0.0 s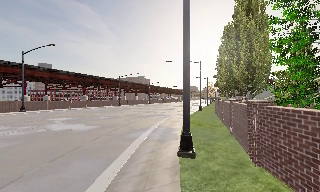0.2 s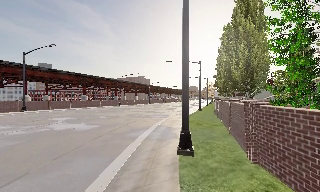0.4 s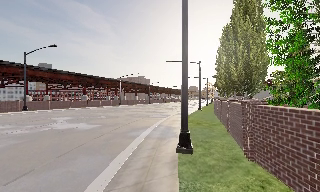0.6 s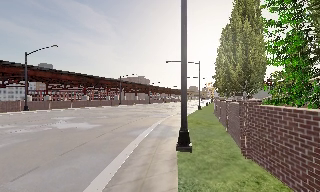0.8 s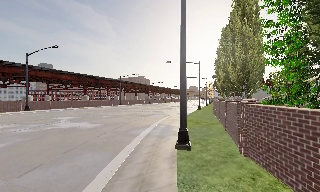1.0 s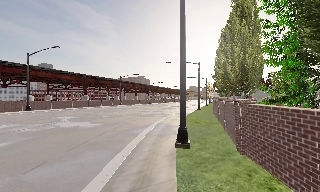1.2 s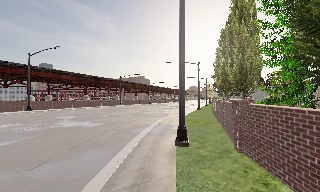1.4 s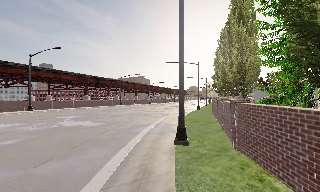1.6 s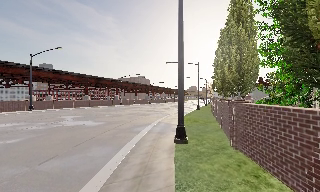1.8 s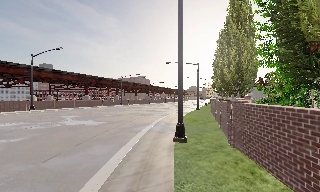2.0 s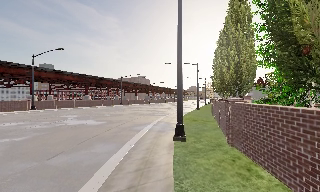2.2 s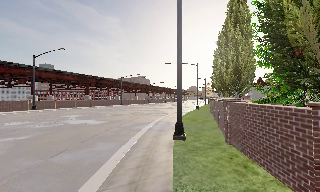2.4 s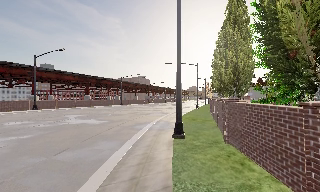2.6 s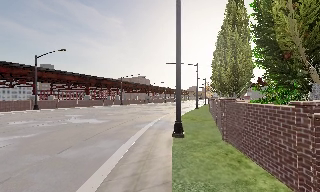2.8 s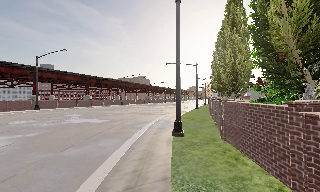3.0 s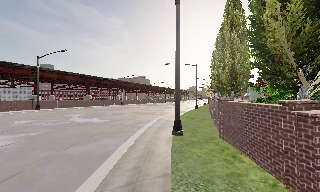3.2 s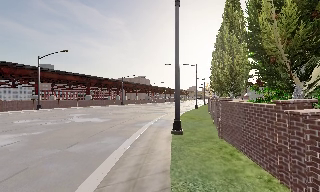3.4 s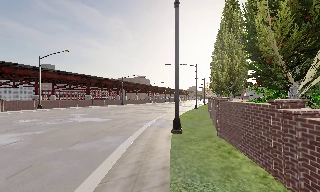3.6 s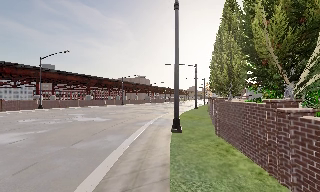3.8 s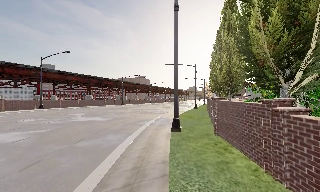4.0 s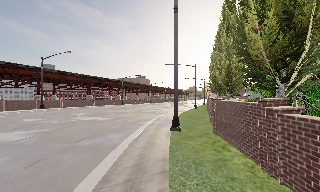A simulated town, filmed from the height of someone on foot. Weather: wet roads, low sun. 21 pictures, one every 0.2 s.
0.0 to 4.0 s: The camera travels backward, about 4.5 m, so what stands in front gets smaller.
The film runs backward here.
